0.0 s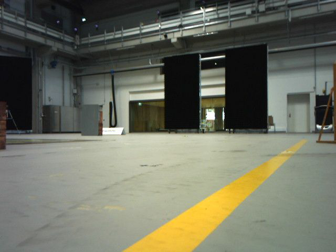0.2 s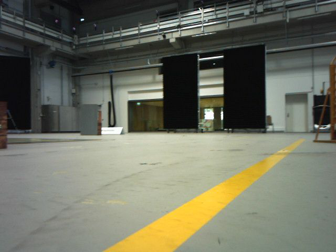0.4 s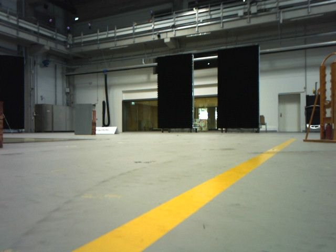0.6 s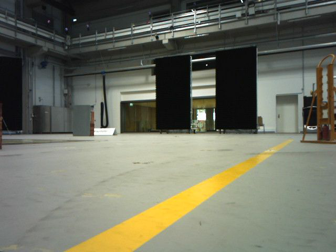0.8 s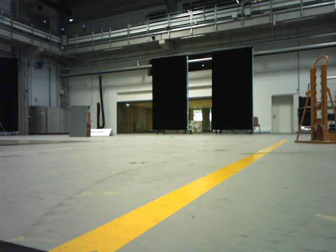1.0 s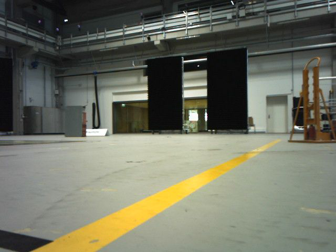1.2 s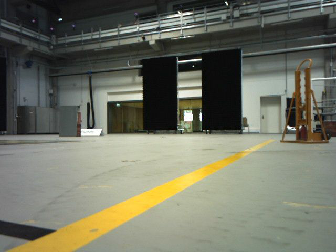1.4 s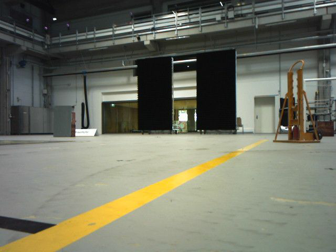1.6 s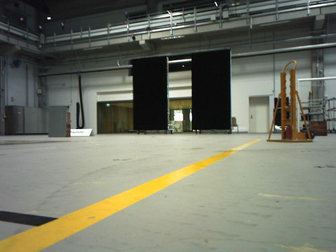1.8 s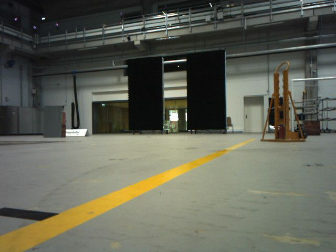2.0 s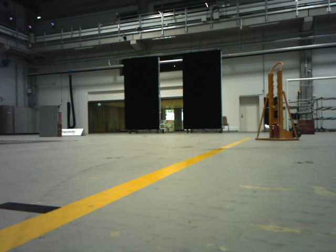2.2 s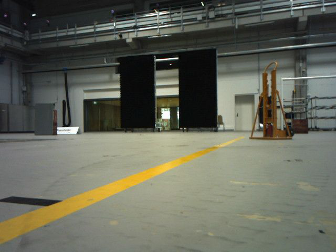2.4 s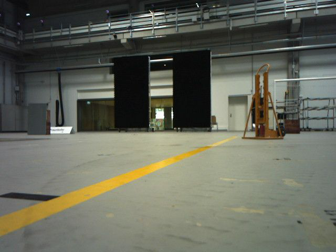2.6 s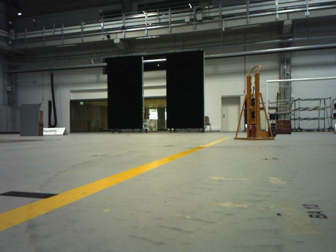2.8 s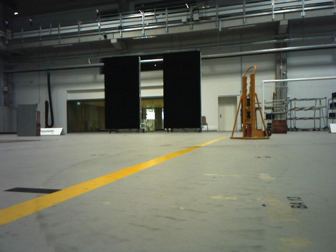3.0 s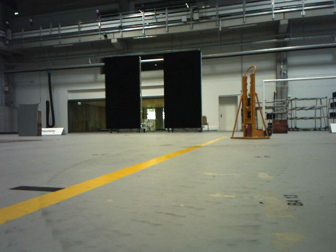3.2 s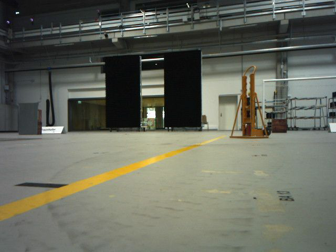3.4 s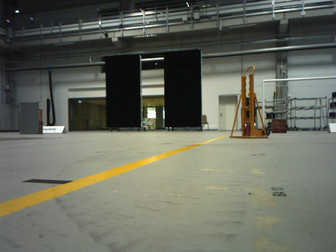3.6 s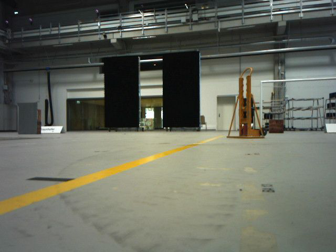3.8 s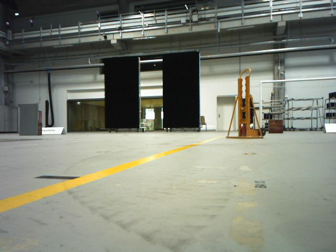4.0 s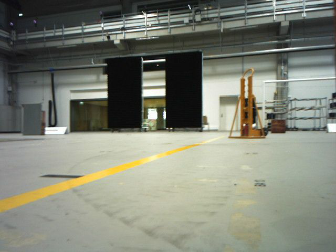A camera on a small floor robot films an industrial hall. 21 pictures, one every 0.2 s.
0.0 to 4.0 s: The camera pans to its right, which is clockwise from overhead, by about 10 degrees. It travels backward, about 0.8 m, so what stands in front gets smaller.
The film runs backward here.
